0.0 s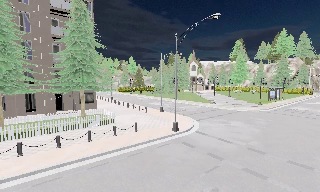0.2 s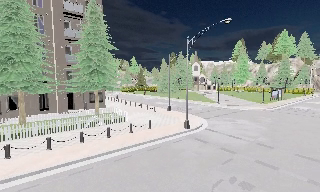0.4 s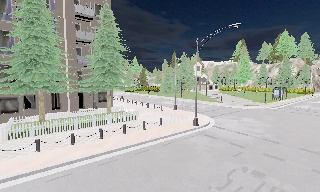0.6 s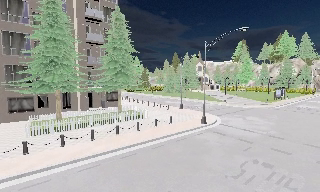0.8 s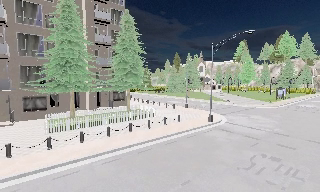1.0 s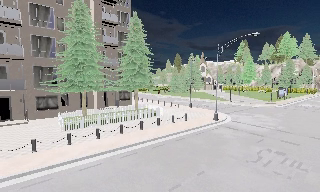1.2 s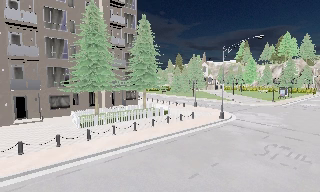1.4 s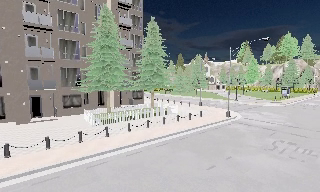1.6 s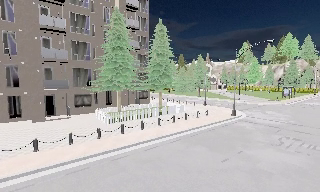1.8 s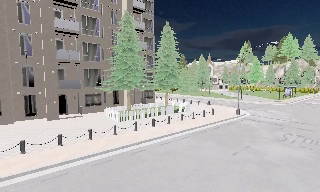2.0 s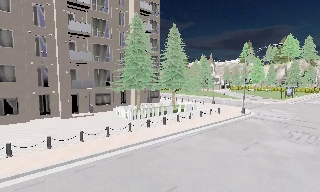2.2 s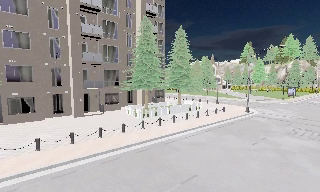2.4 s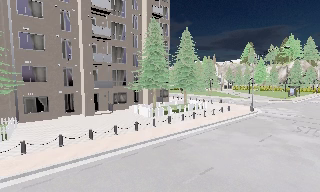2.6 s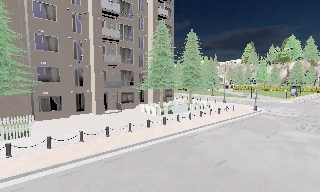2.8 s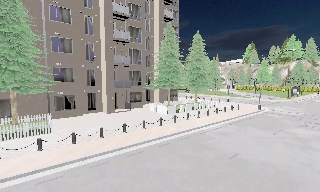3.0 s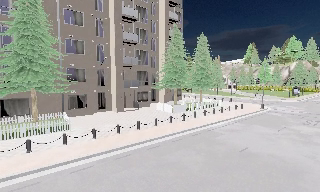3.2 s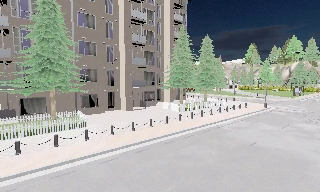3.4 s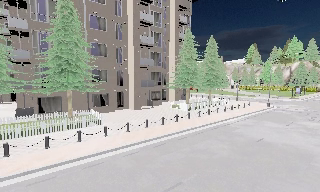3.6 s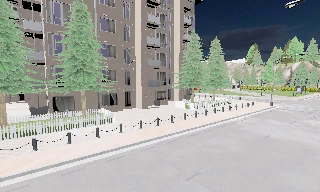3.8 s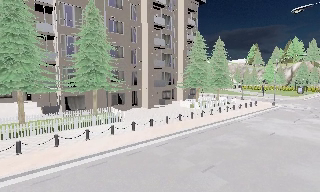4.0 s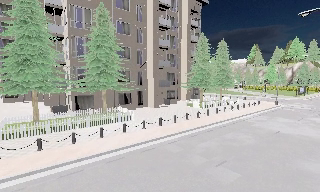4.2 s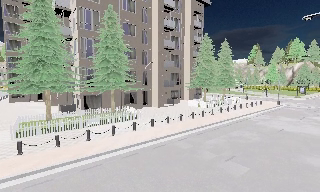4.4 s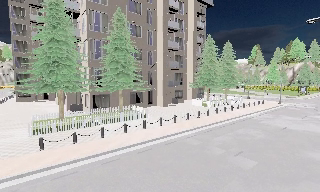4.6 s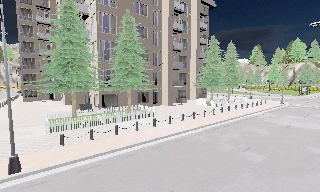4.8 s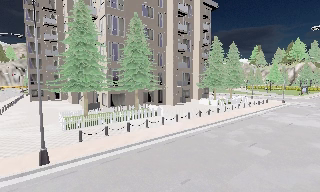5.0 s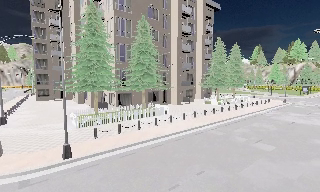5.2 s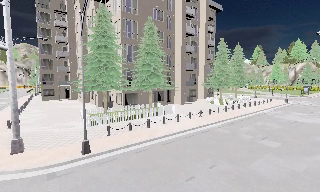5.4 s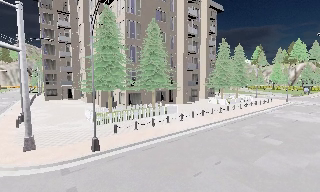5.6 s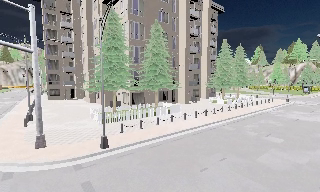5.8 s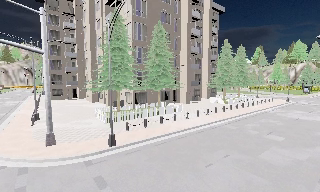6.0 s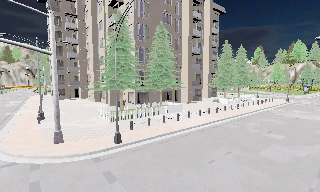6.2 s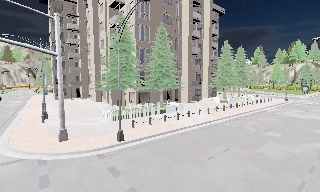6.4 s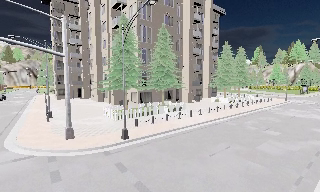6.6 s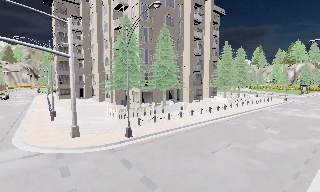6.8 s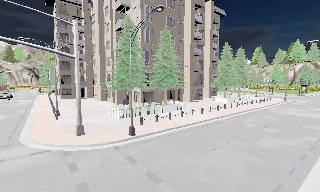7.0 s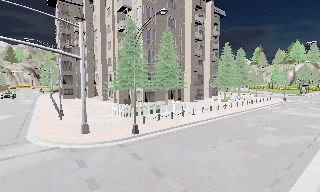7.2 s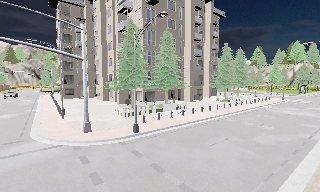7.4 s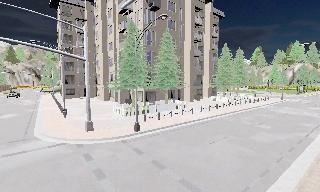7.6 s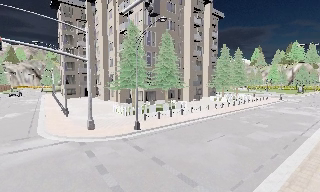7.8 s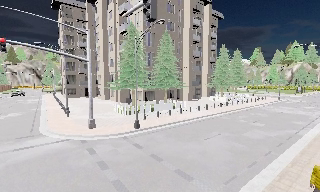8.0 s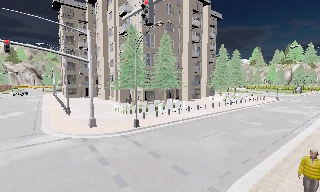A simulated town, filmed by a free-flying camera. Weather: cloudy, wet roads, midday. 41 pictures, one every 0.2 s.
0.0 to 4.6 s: The camera travels to its left and backward, about 25 m, so close, fixed things drift to the right.
4.6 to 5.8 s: The camera travels to its left and backward, about 4.5 m, so close, fixed things drift to the right. It loses speed.
5.8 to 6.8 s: The camera travels backward and to its left, about 2 m, so what stands in front gets smaller.
6.8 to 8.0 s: The camera travels backward, about 2 m, so what stands in front gets smaller.
The film runs backward here.
